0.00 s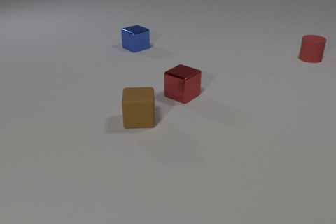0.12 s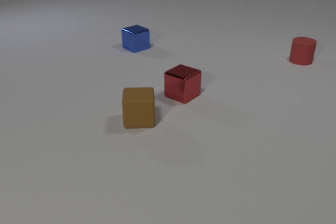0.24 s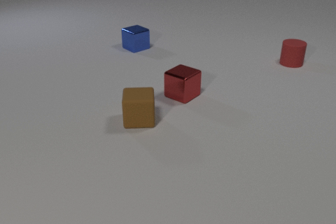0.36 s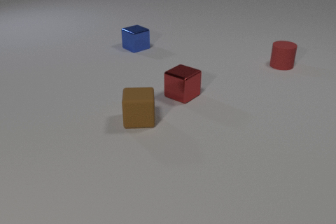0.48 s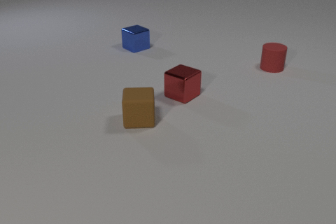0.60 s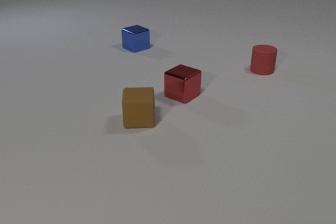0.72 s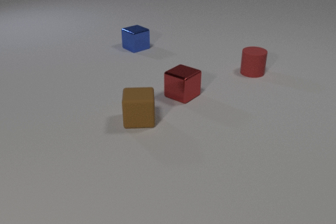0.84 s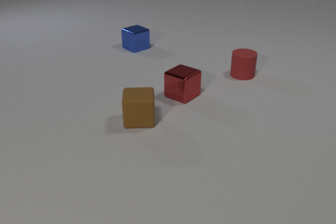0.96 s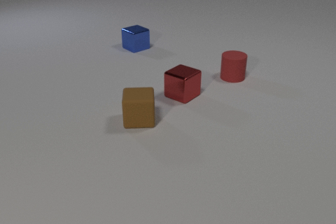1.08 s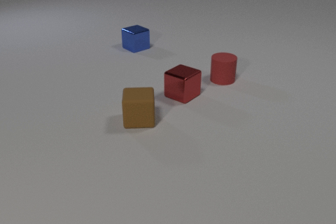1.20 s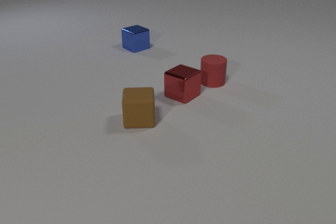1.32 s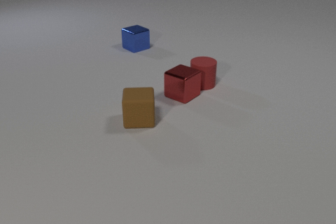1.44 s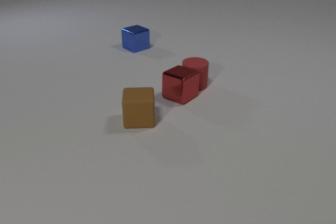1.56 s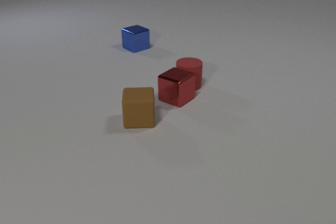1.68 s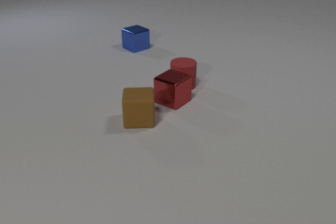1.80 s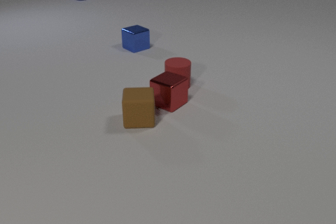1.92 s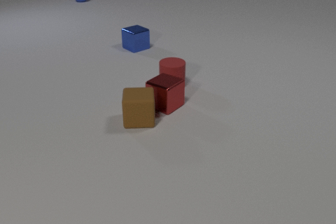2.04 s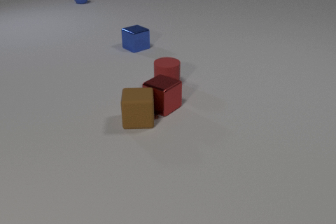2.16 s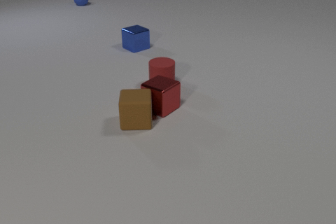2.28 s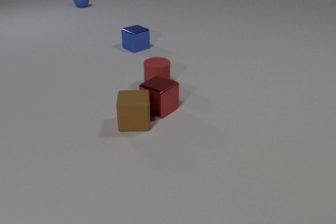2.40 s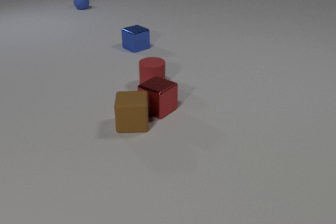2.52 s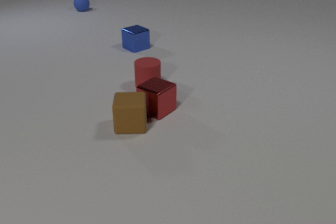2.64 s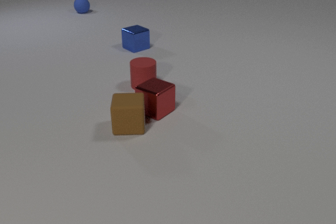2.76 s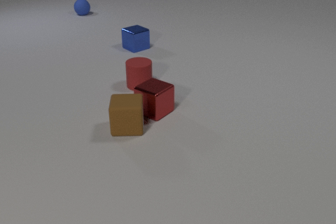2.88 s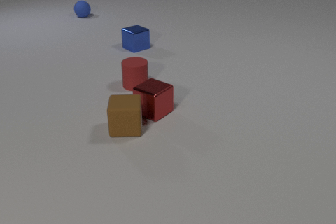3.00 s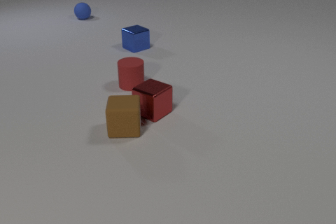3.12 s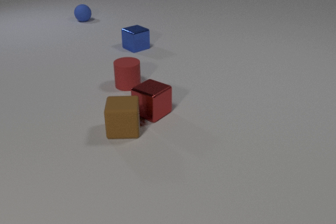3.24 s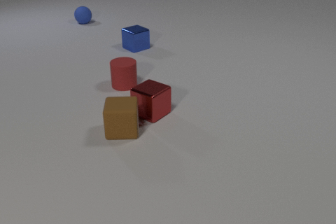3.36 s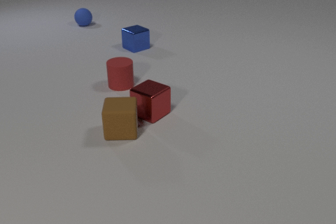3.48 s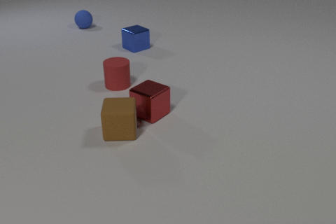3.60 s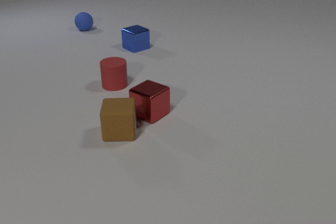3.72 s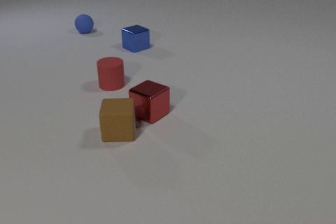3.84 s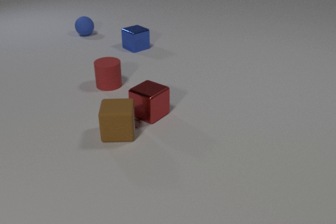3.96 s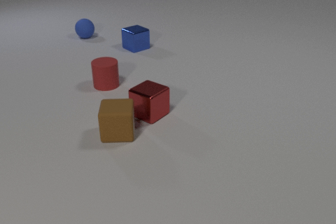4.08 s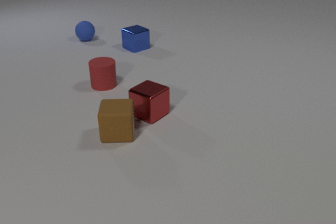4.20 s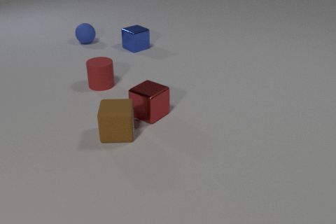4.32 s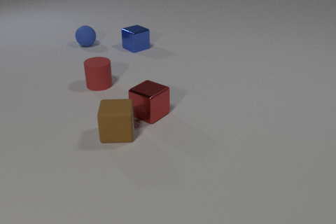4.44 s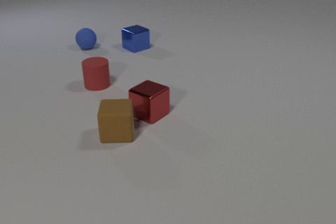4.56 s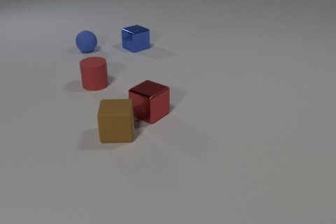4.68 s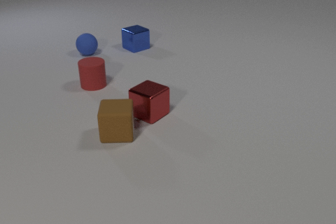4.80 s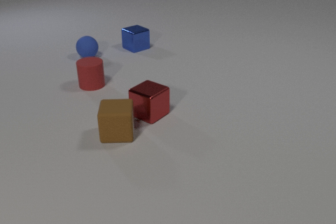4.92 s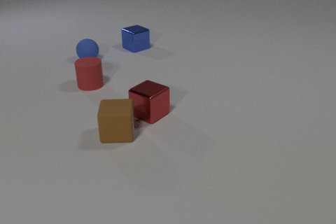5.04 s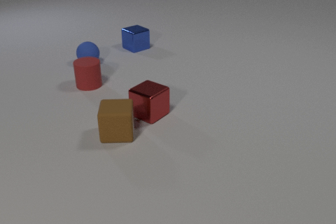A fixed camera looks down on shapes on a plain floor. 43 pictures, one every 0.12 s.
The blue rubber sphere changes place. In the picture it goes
toward the camera.
The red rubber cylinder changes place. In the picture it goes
to the left.
0.00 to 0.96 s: The red rubber cylinder slides to the left and toward the camera.
0.96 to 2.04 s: The red rubber cylinder slides to the left. The red metal cube slides toward the camera and to the left. The blue rubber sphere comes in at the top edge, rolls toward the camera. The red rubber cylinder and the red metal cube collide. The red metal cube and the brown rubber cube collide.
2.04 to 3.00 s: The red rubber cylinder slides to the left. The red metal cube slides toward the camera and to the left. The brown rubber cube slides toward the camera and to the left. The blue rubber sphere rolls toward the camera.
3.00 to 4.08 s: The red rubber cylinder slides to the left. The brown rubber cube slides toward the camera and to the left. The blue rubber sphere rolls toward the camera.
4.08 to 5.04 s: The red rubber cylinder slides to the left. The blue rubber sphere rolls toward the camera.
What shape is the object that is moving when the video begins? cylinder.
What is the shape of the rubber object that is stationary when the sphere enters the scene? cube.
What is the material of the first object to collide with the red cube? rubber.
